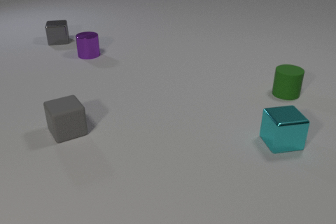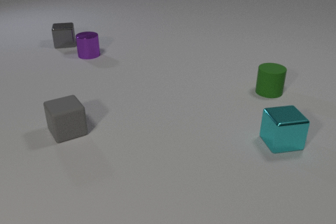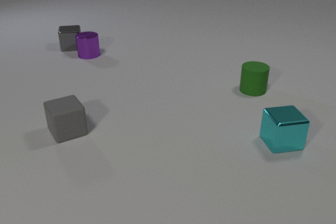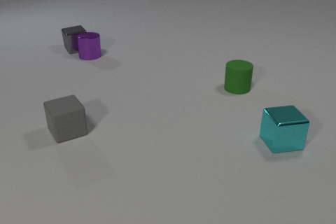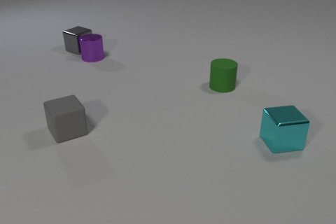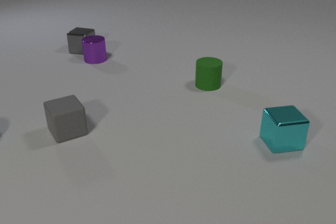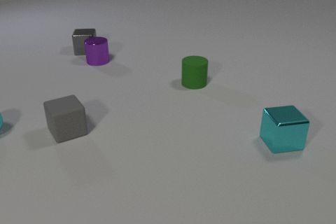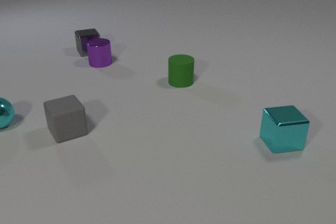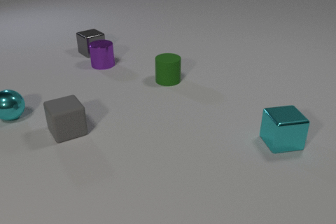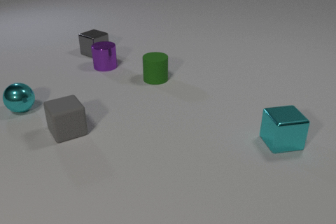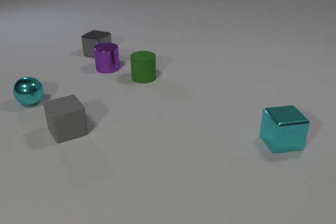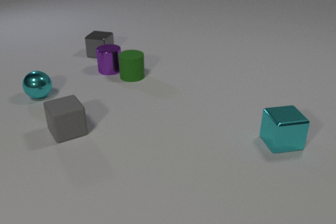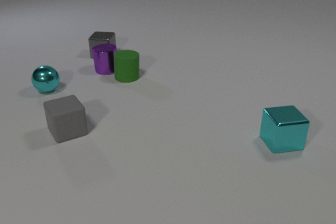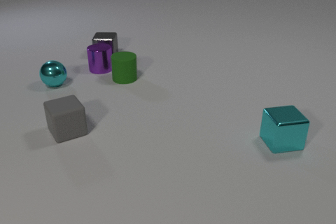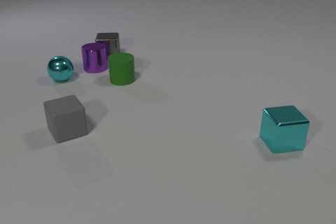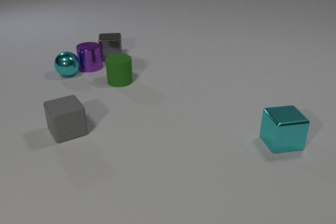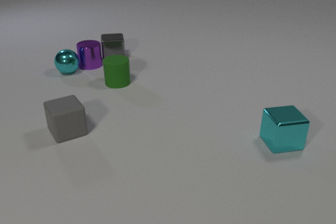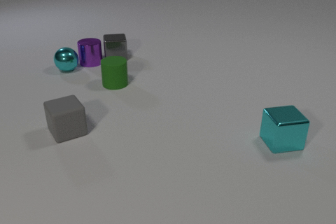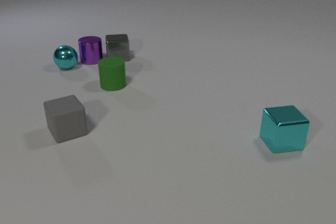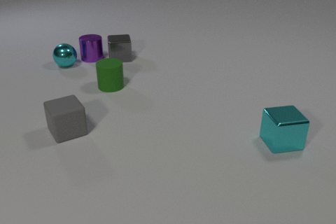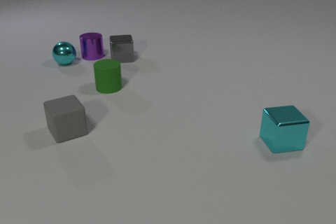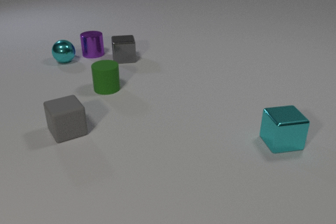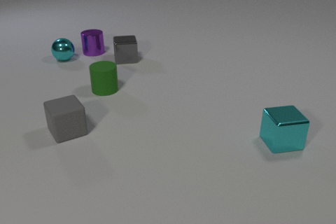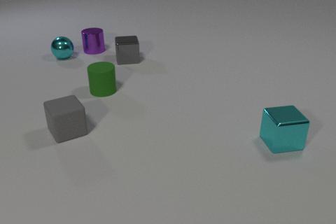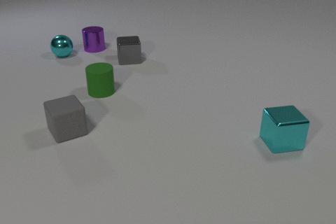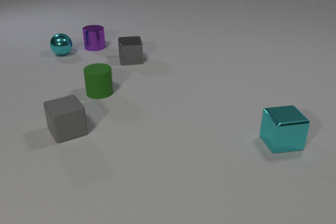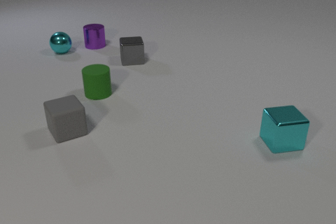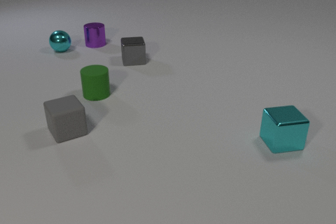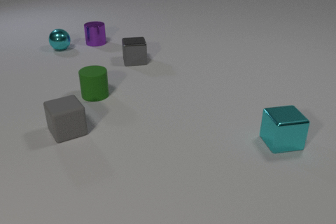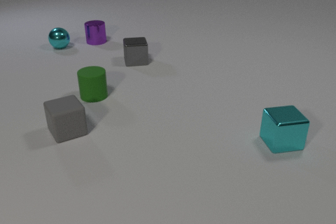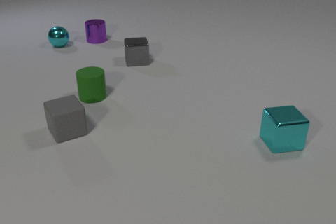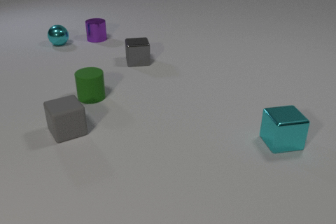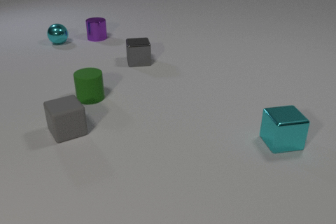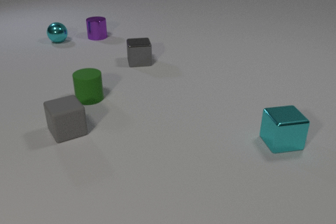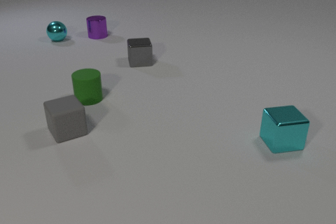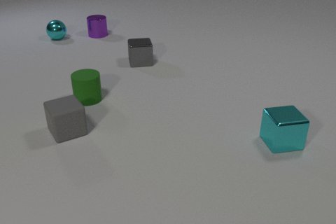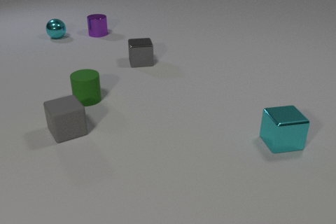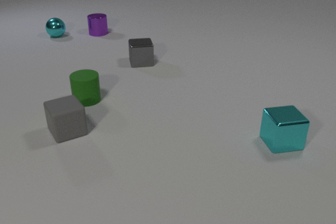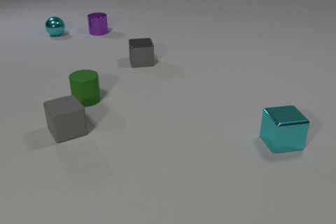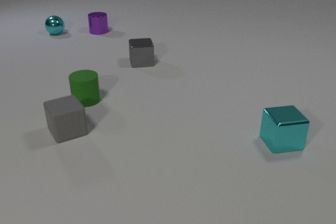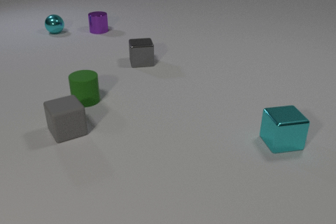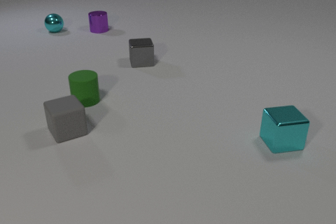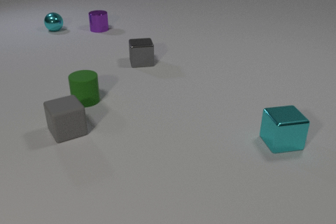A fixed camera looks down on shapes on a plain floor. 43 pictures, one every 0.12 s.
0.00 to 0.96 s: The gray metal cube slides toward the camera and to the right, spins counterclockwise seen from above by about 120 degrees, its near face sliding to the right. The green rubber cylinder slides to the left. The cyan metal sphere comes in at the left edge, rolls away from the camera and to the right. The purple metal cylinder slides toward the camera and to the right. The gray metal cube and the purple metal cylinder collide.
0.96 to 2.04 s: The gray metal cube slides to the right and toward the camera, spins counterclockwise seen from above by about 60 degrees, its near face sliding to the right. The green rubber cylinder slides to the left. The cyan metal sphere rolls away from the camera and to the right. The purple metal cylinder slides to the left and away from the camera. The green rubber cylinder and the purple metal cylinder collide. The cyan metal sphere and the purple metal cylinder collide.
2.04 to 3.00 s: The gray metal cube slides to the right and toward the camera. The green rubber cylinder slides toward the camera and to the left. The cyan metal sphere rolls away from the camera. The purple metal cylinder slides away from the camera.
3.00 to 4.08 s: The gray metal cube slides to the right and toward the camera. The green rubber cylinder slides toward the camera and to the left. The cyan metal sphere rolls away from the camera. The purple metal cylinder slides away from the camera.
4.08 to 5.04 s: The cyan metal sphere rolls away from the camera. The purple metal cylinder slides away from the camera.
What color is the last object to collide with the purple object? cyan.
What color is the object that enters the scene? cyan.
How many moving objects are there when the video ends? 2.
